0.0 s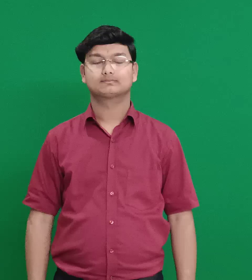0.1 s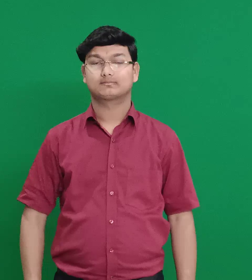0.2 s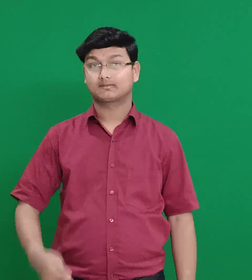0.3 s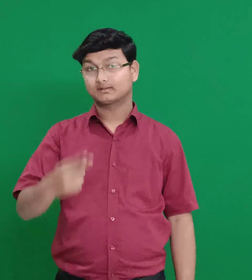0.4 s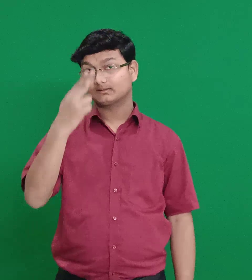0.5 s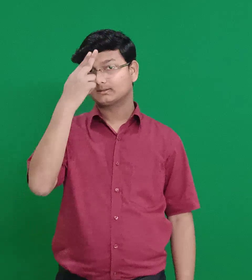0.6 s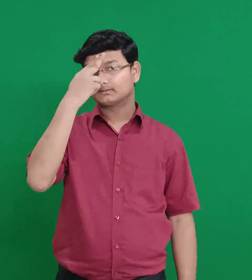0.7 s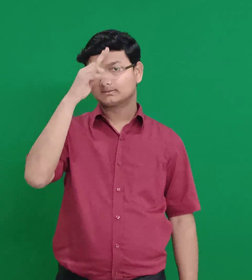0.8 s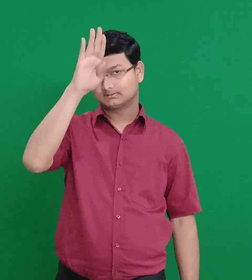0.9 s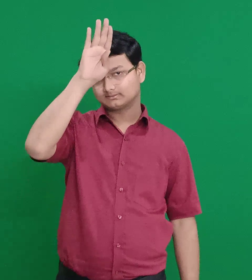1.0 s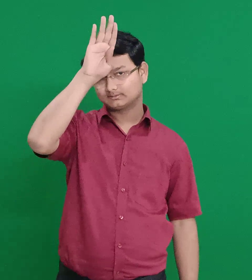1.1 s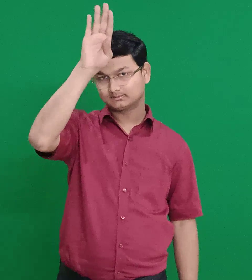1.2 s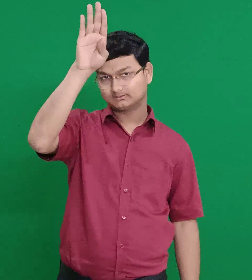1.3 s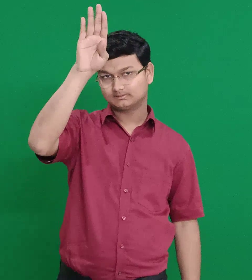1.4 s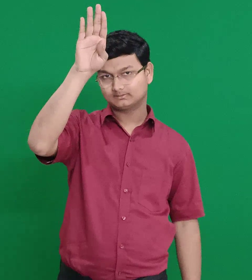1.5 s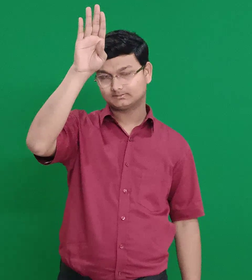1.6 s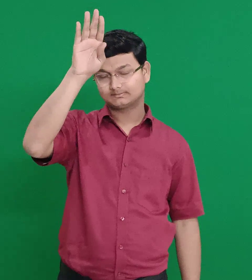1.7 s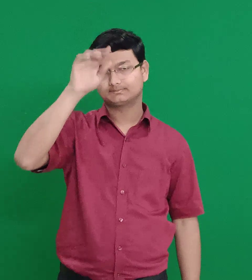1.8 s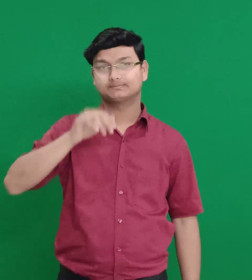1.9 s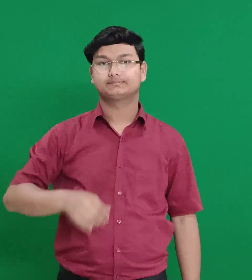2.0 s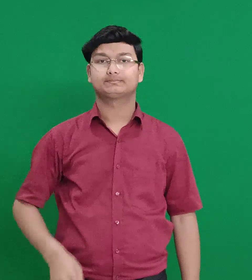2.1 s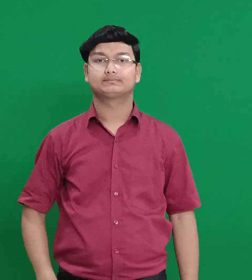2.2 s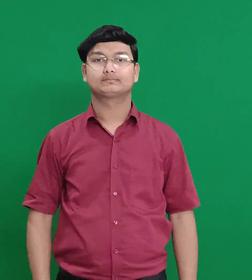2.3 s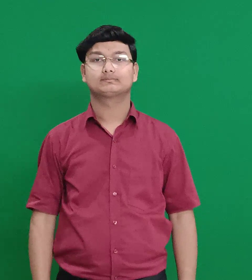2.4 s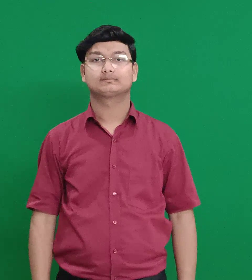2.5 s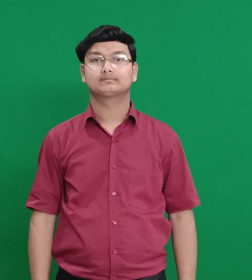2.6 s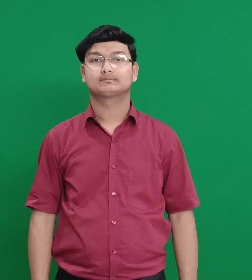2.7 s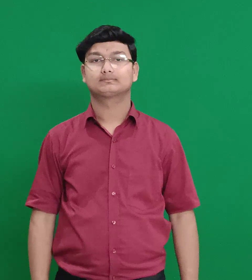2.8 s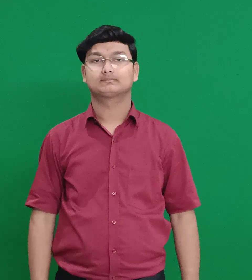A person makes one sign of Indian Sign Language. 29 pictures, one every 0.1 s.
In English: abimelech
